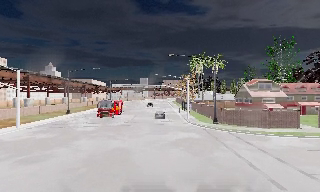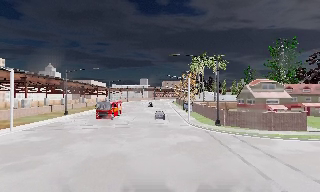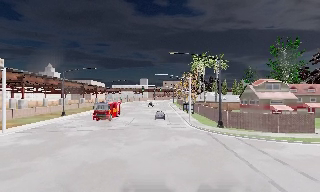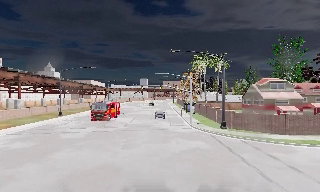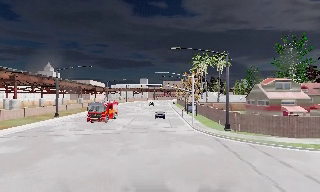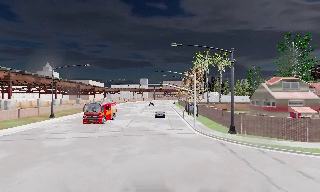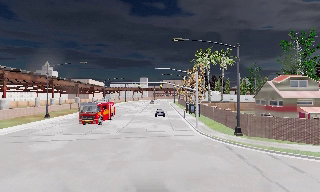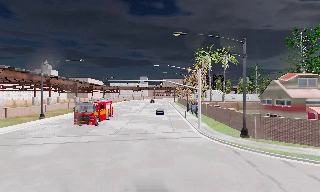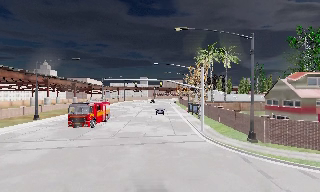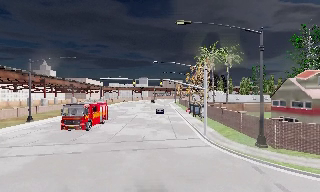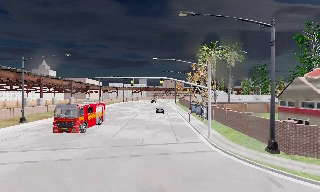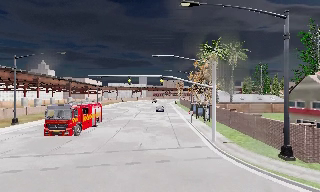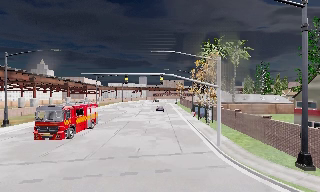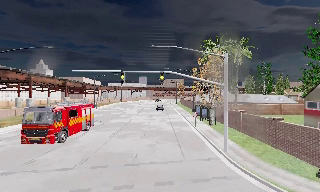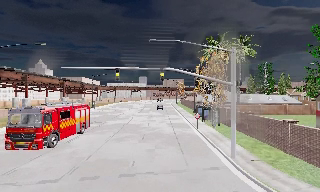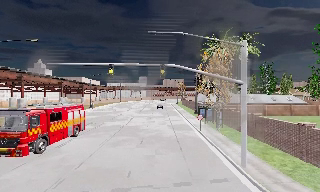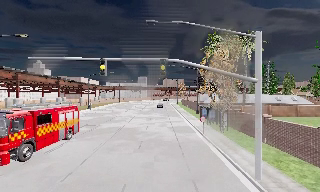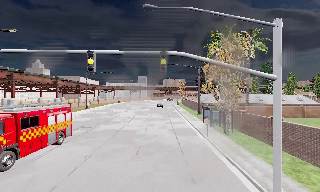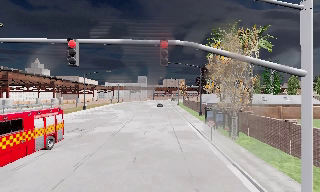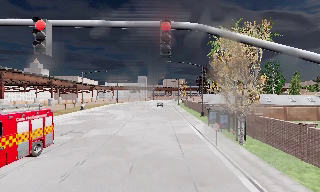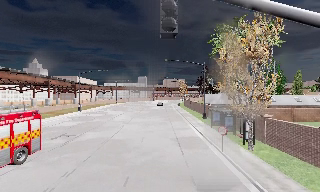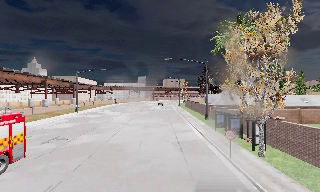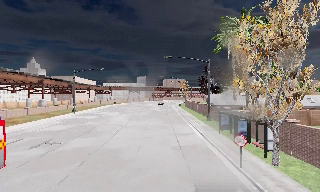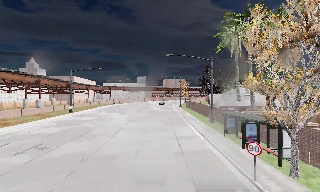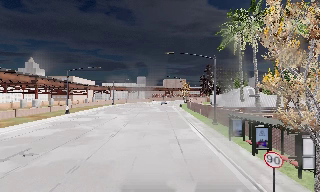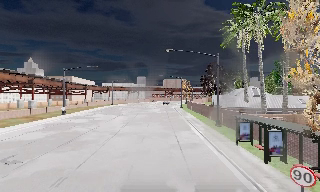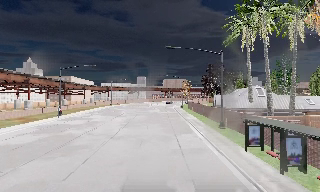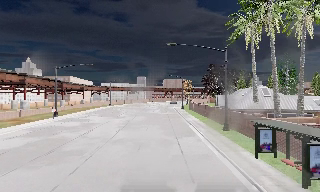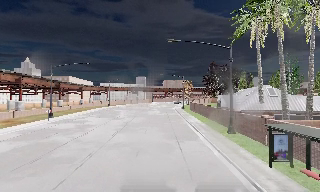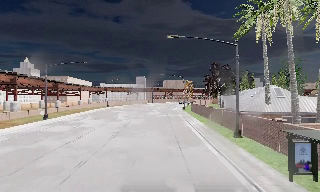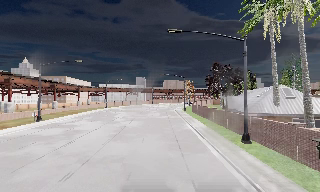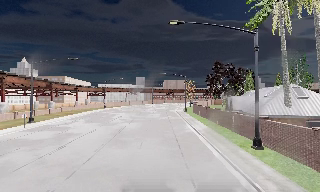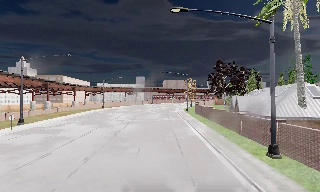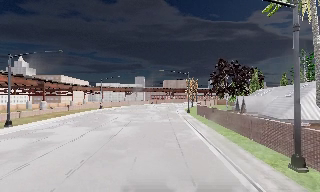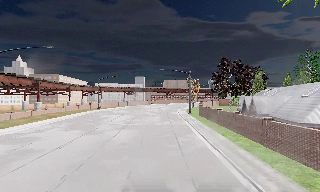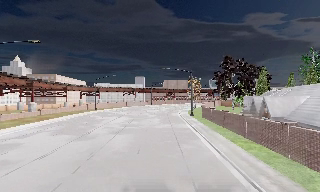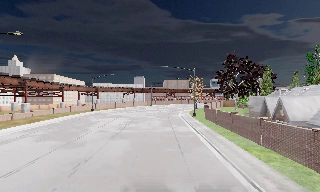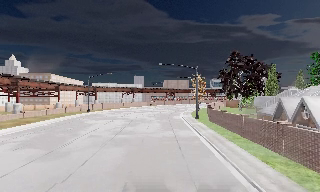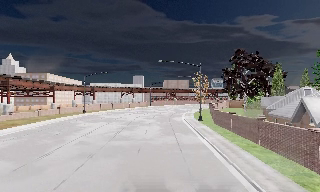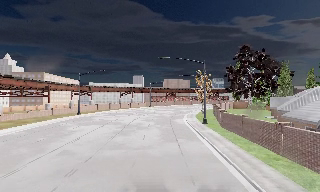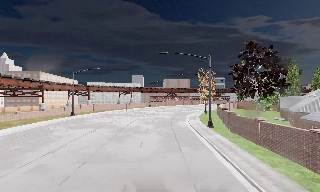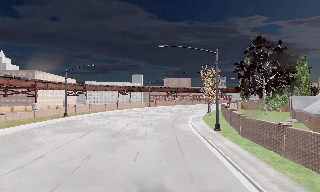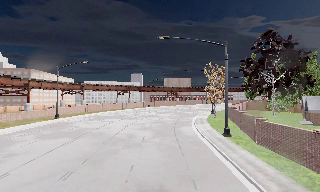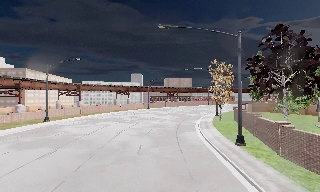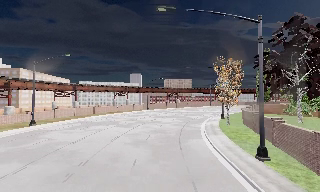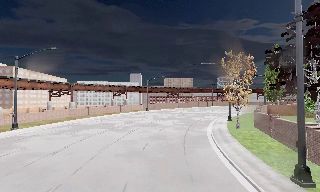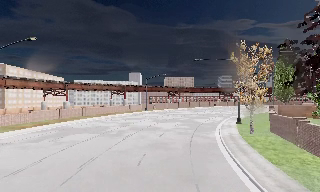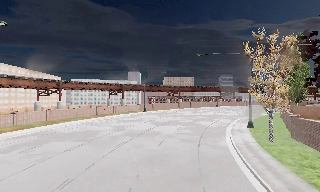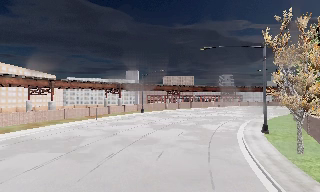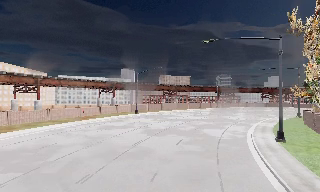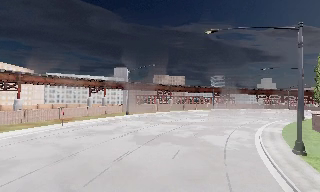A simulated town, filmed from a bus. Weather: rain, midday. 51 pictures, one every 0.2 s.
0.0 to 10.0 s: The camera travels forward, about 95 m, so what stands in front looms larger. It gains speed.
The film runs forward here.
